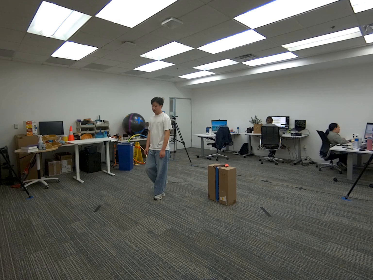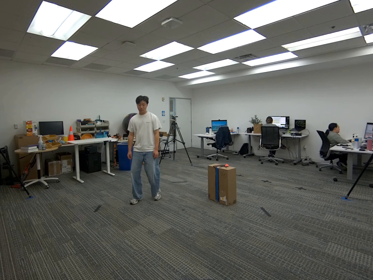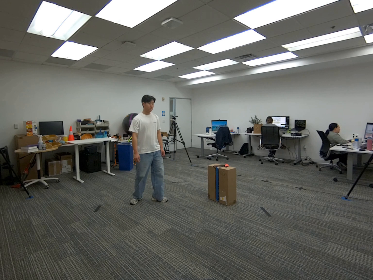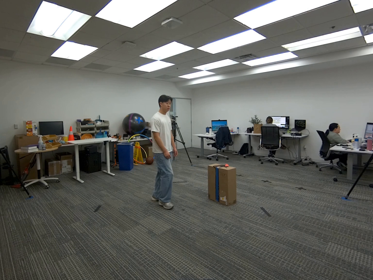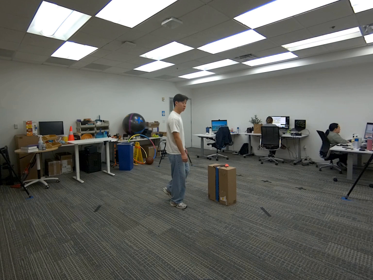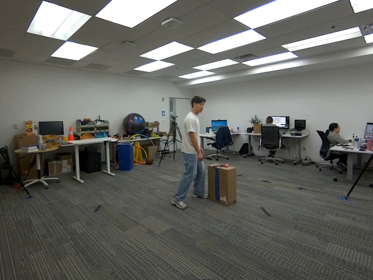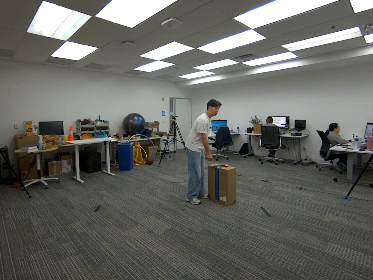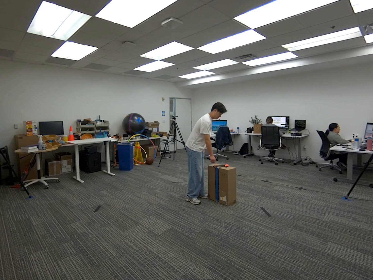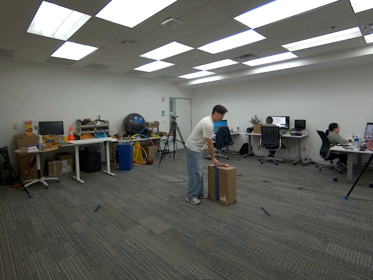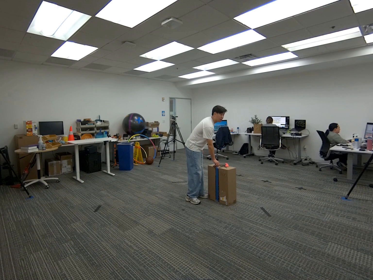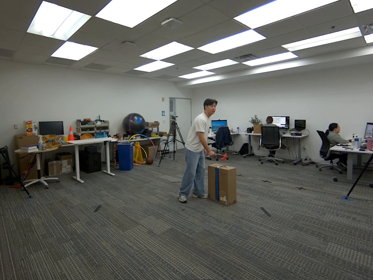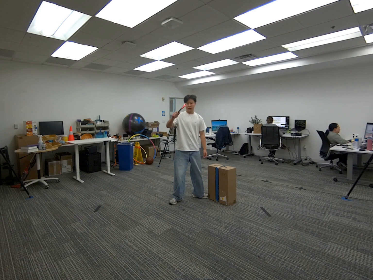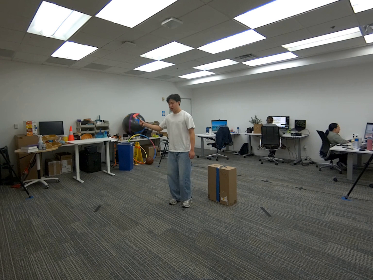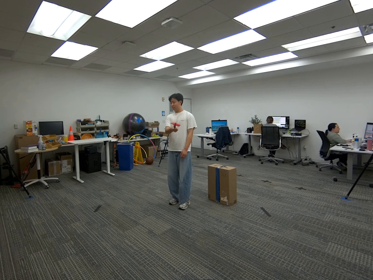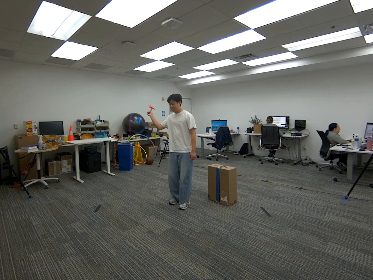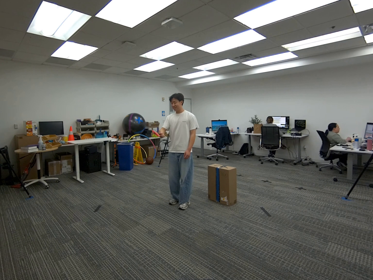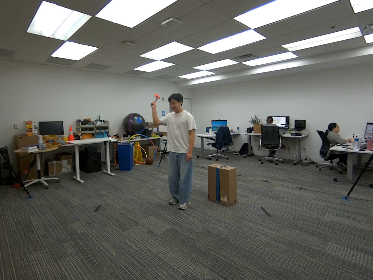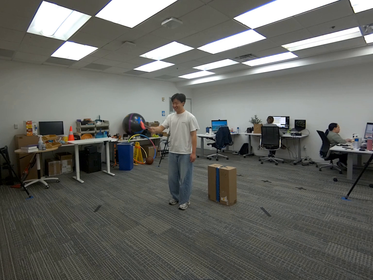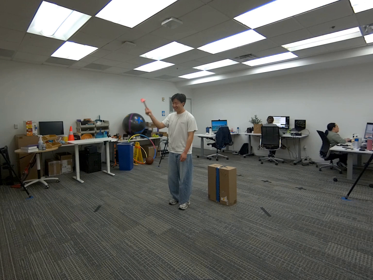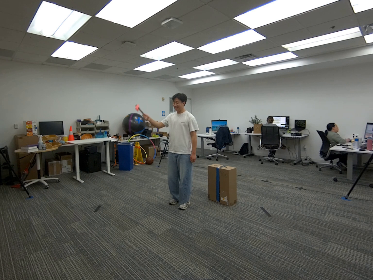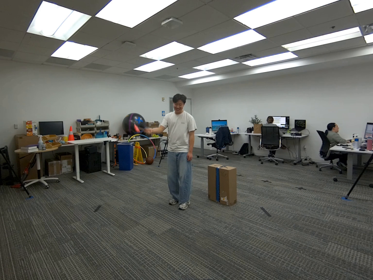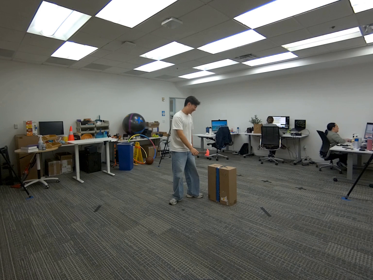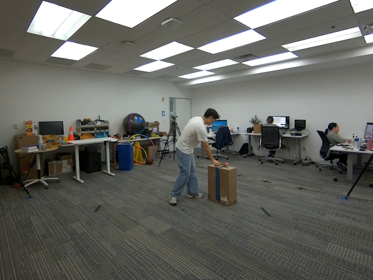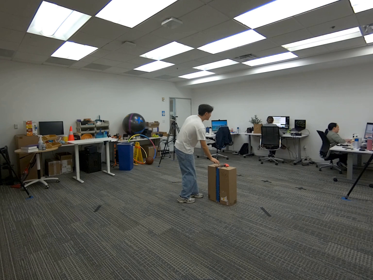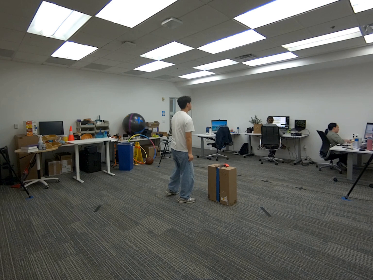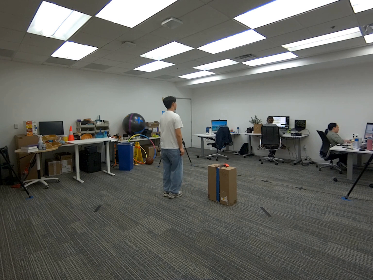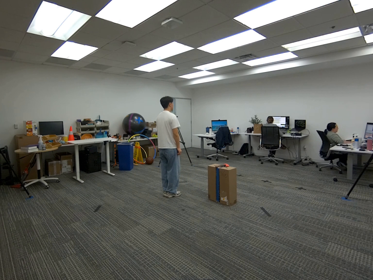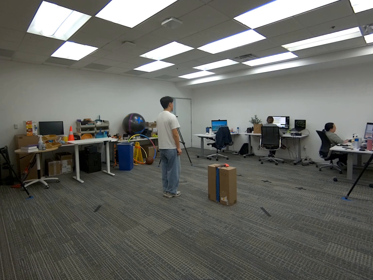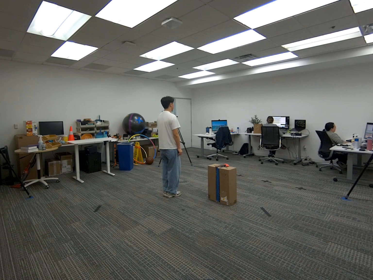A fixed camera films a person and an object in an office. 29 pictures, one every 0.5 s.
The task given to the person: Walk over to the hatchet on the big brown cardboard box and pick it up. Swing it through the air as if you are cutting something. When you’re finished, place the hatchet back on top of the cardboard box.
